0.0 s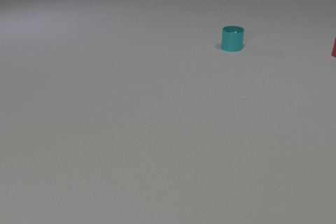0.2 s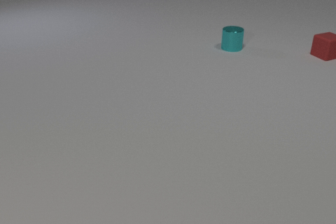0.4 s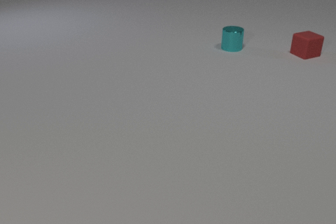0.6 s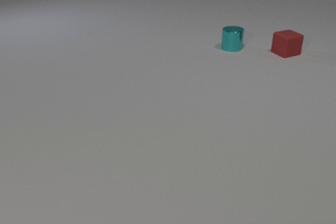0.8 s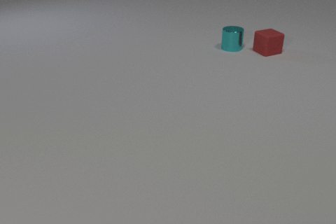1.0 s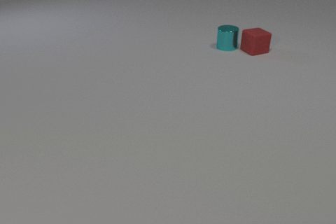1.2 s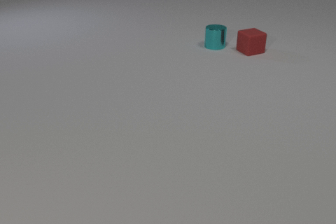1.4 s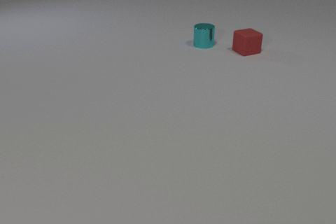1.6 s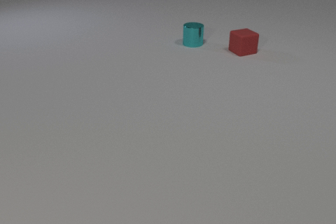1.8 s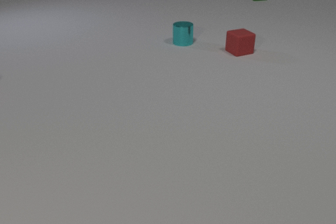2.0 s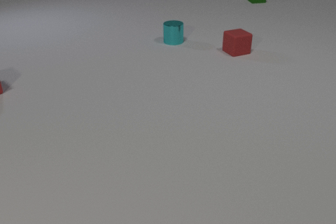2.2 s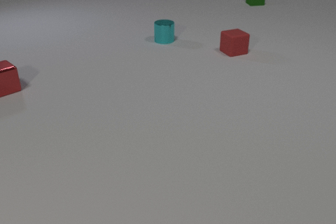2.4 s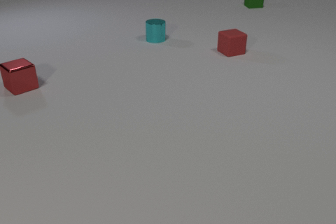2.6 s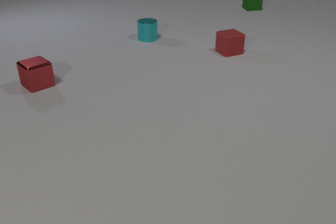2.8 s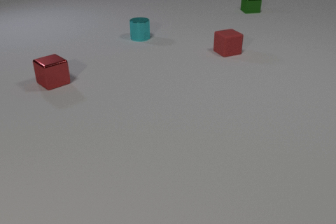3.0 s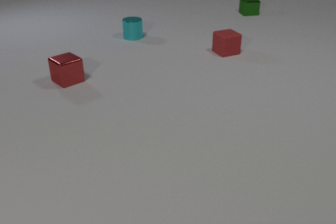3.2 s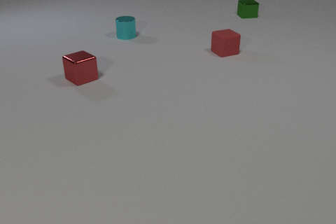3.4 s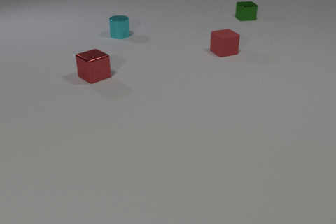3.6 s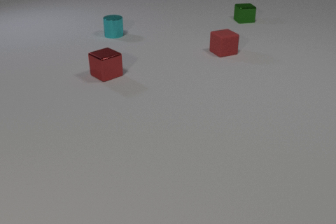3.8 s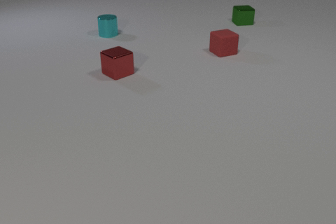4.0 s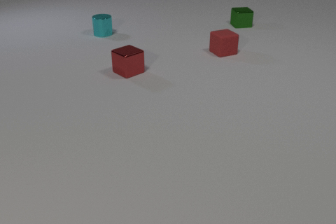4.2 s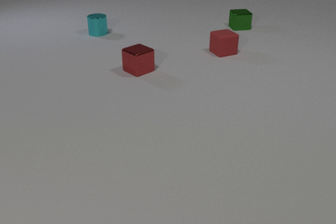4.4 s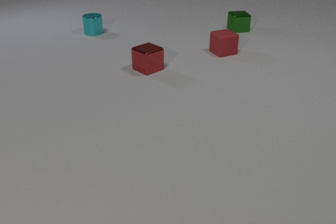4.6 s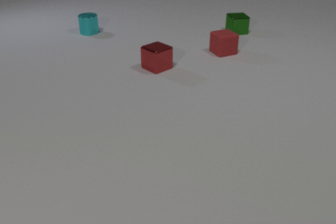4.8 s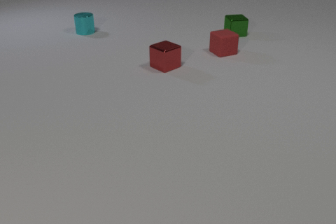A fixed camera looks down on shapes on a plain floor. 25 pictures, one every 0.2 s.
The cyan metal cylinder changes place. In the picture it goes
to the left.
The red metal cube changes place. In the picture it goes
to the right.
0.0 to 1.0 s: The red rubber cube slides to the left. The cyan metal cylinder slides to the left. The red rubber cube and the cyan metal cylinder collide.
1.0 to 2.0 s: The red rubber cube slides to the left. The cyan metal cylinder slides to the left. The green metal cube comes in at the top edge, slides toward the camera.
2.0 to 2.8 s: The red rubber cube slides to the left. The cyan metal cylinder slides to the left. The green metal cube slides toward the camera. The red metal cube slides to the right.
2.8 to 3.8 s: The red rubber cube moves, and ends about where it began. The cyan metal cylinder slides to the left and away from the camera. The green metal cube slides toward the camera. The red metal cube slides to the right.
3.8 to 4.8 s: The cyan metal cylinder slides to the left and away from the camera. The green metal cube slides toward the camera. The red metal cube slides to the right.
What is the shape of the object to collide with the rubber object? cylinder.
Are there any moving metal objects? yes.
How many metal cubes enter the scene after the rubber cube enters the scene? 2.
